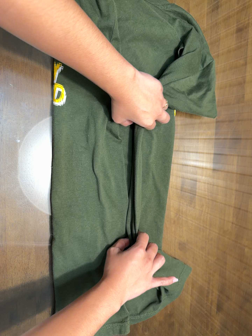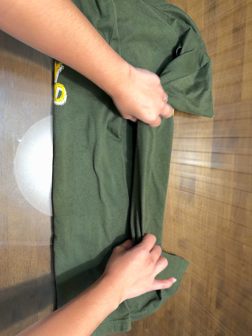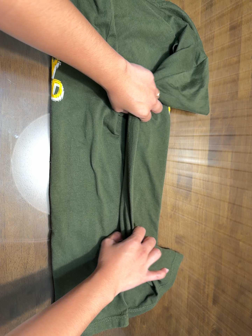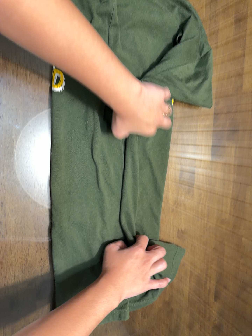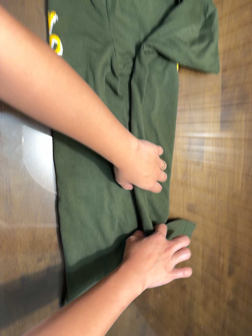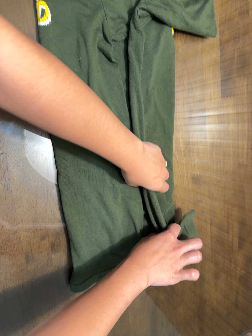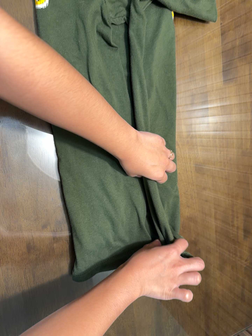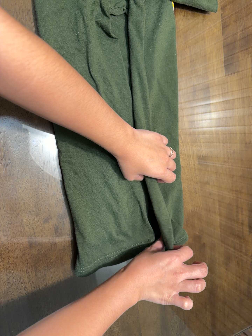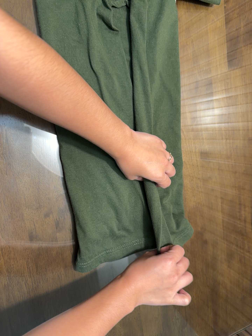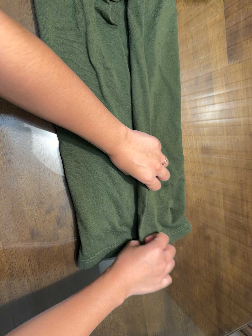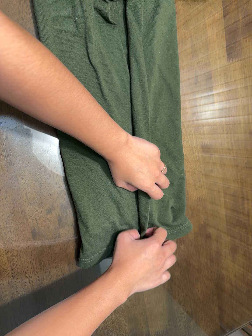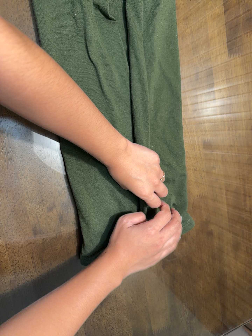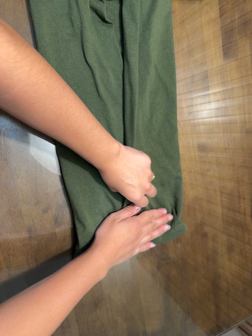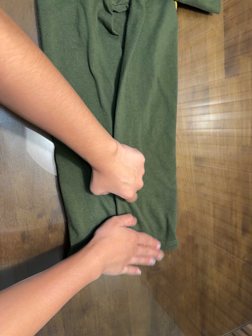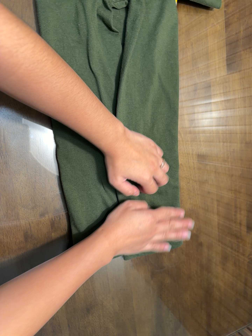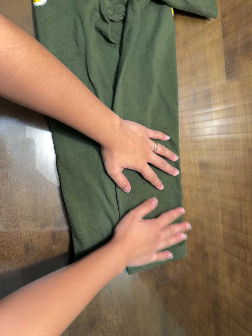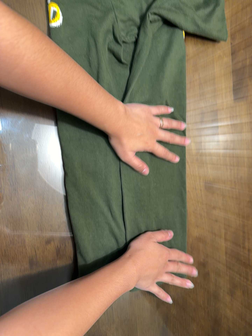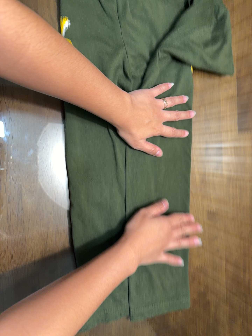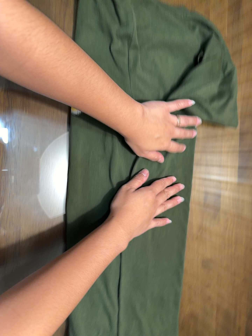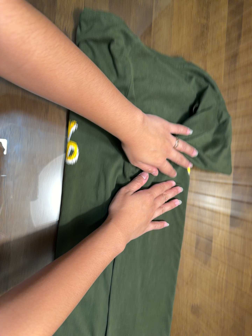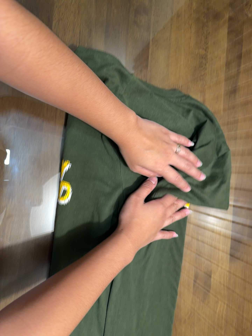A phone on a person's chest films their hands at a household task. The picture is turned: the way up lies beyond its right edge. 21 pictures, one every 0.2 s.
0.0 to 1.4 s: The camera travels toward the bottom of its view, about 14 cm, so close, fixed things drift upward. It rolls about its line of sight by about 10 degrees, and the scene rotates counterclockwise.
1.4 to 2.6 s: The camera shifts only a little, or ends up much as it began.
2.6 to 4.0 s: The camera travels toward the top of its view, about 24 cm, so close, fixed things drift downward. Its aim tips toward the top of its view by about 10 degrees, and the scene shifts downward. It rolls about its line of sight by about 10 degrees, and the scene rotates clockwise.
The film runs forward here.
